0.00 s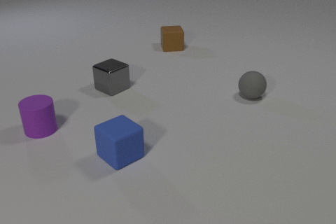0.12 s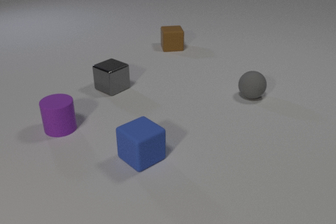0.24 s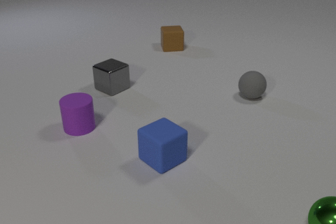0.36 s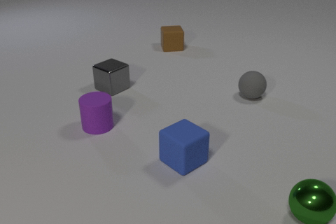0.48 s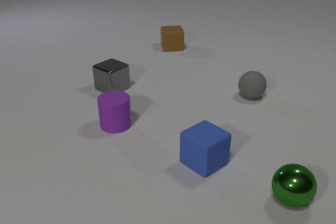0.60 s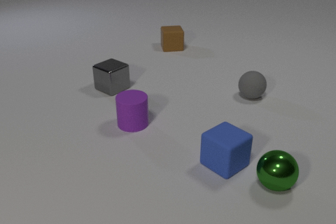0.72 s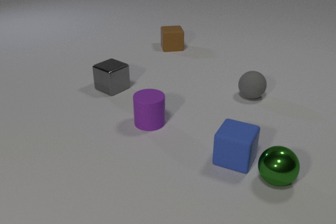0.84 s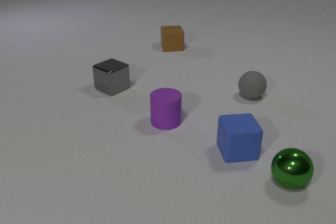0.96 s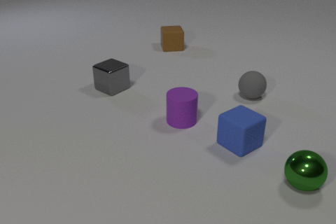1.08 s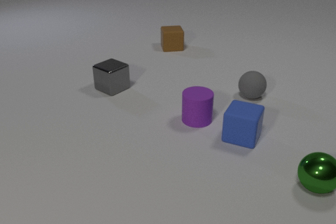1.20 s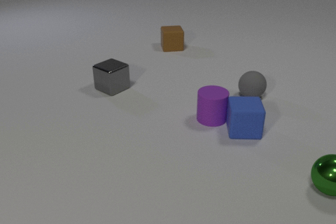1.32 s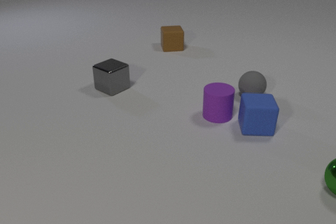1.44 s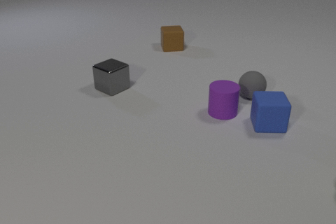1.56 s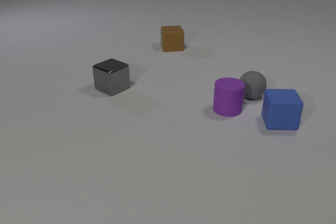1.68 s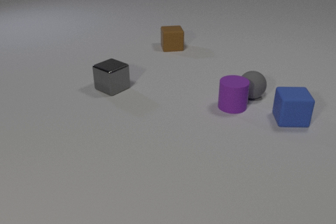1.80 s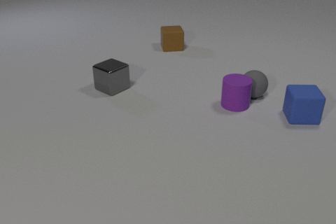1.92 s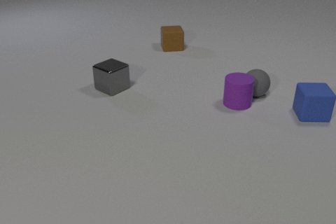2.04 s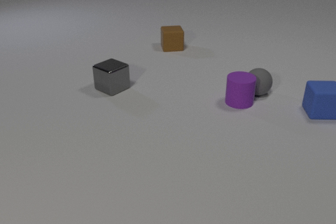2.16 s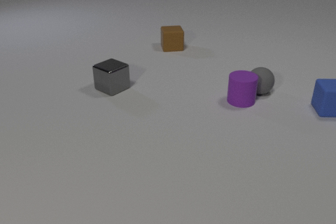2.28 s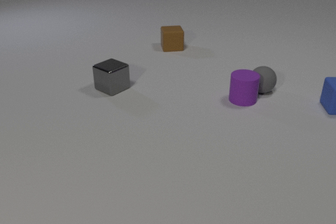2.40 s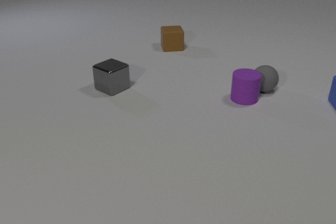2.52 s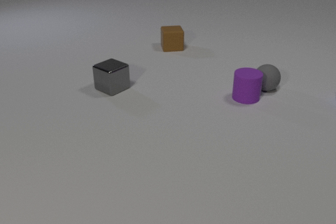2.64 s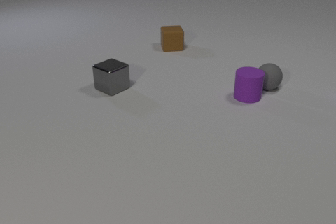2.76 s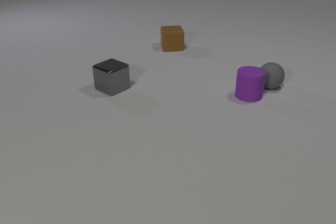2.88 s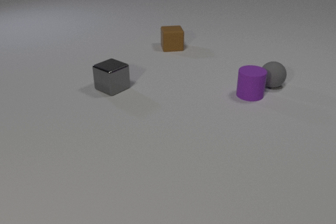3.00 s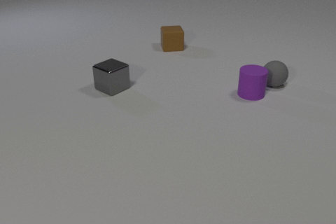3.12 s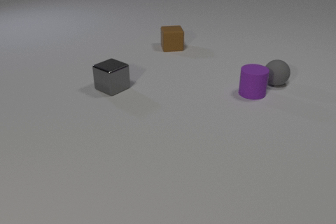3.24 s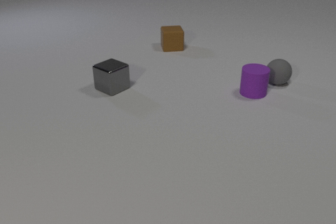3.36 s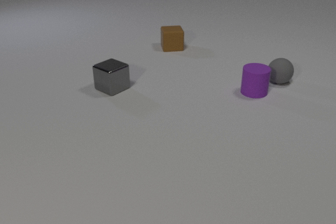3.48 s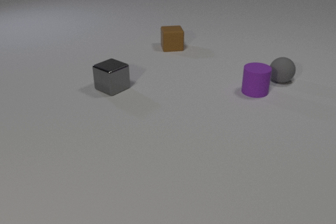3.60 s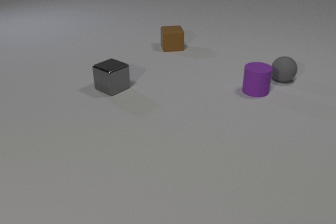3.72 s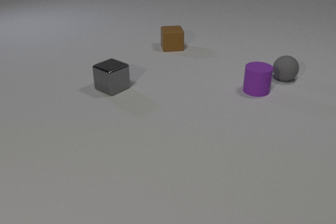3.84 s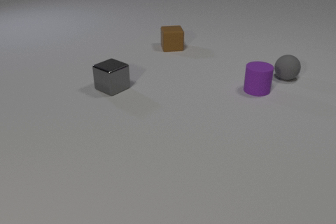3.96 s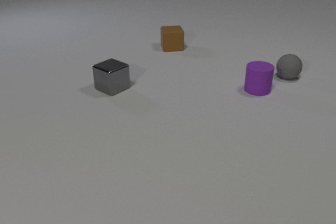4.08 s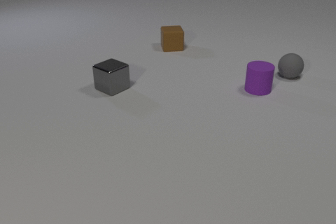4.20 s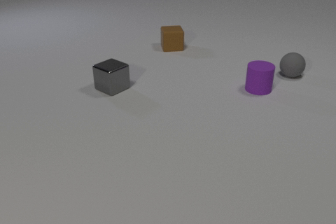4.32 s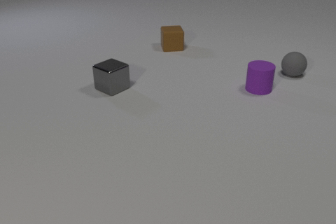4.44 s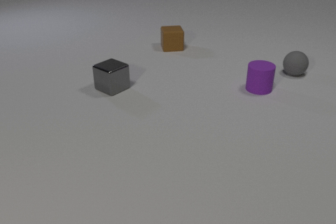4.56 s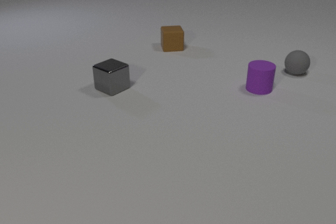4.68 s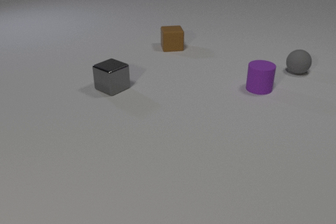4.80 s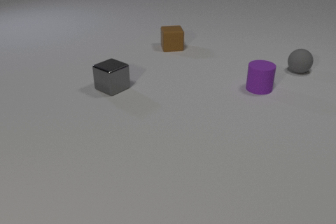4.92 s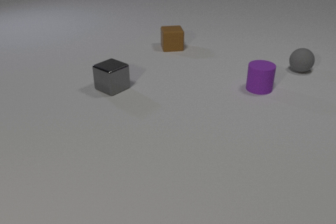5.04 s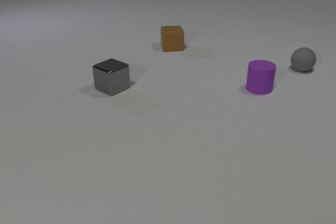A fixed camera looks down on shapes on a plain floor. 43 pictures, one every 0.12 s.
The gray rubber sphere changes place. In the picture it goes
away from the camera.
The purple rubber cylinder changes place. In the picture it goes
to the right.
0.00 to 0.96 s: The green metal sphere comes in at the bottom edge, rolls away from the camera and to the left. The blue rubber cube slides to the right, spins so that its near face slides to the right, counterclockwise seen from above. The purple rubber cylinder slides to the right. The green metal sphere and the blue rubber cube collide.
0.96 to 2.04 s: The green metal sphere rolls to the right, leaves at the right edge. The blue rubber cube slides away from the camera and to the right, spins counterclockwise seen from above by about 60 degrees, its near face sliding to the right. The purple rubber cylinder slides to the right and away from the camera. The gray rubber sphere rolls away from the camera and to the right. The blue rubber cube and the purple rubber cylinder collide. The purple rubber cylinder and the gray rubber sphere collide.
2.04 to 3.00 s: The blue rubber cube slides away from the camera and to the right, leaves at the right edge. The purple rubber cylinder slides away from the camera and to the right. The gray rubber sphere rolls away from the camera and to the right.
3.00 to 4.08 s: The purple rubber cylinder slides away from the camera and to the right. The gray rubber sphere rolls away from the camera and to the right.
4.08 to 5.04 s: The gray rubber sphere rolls away from the camera and to the right.
What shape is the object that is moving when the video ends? sphere.
How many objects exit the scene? 2.
What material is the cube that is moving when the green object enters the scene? rubber.
